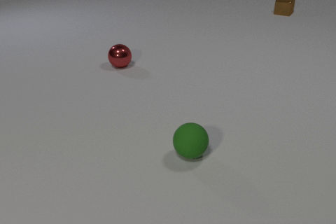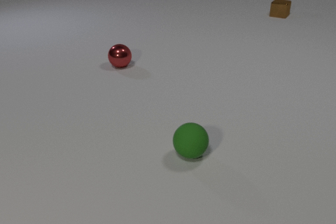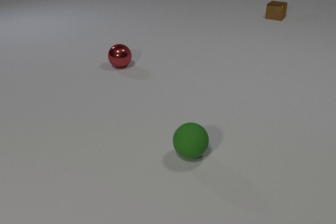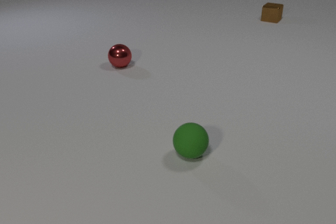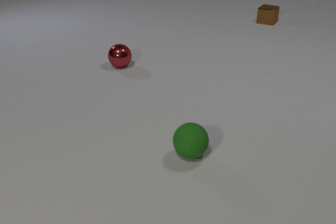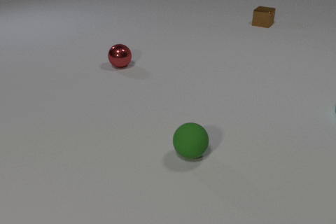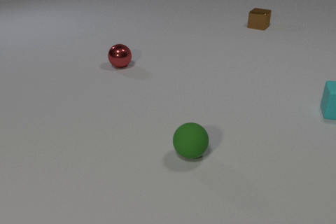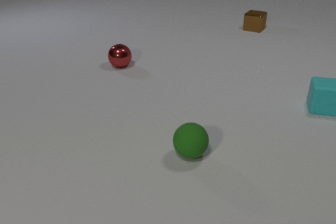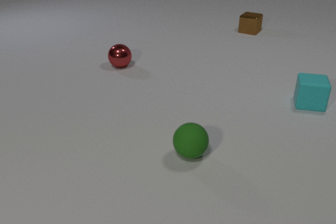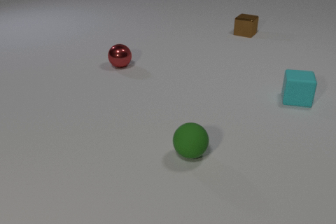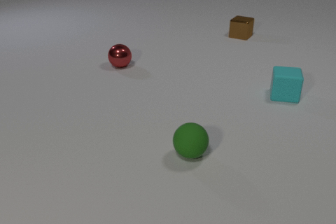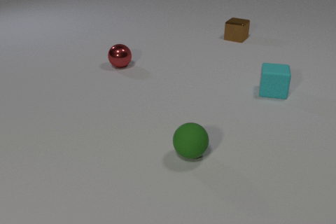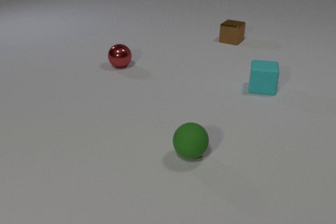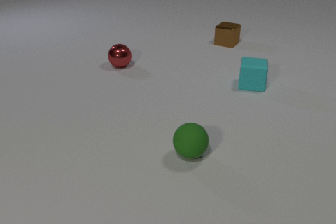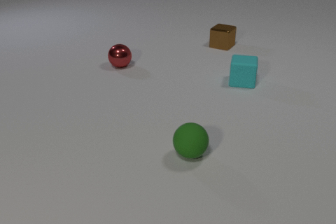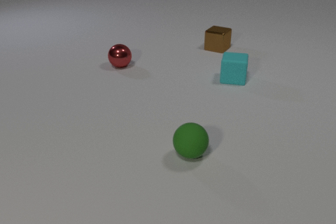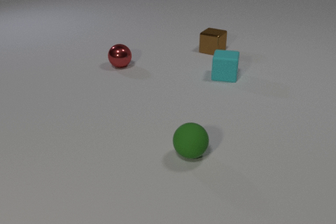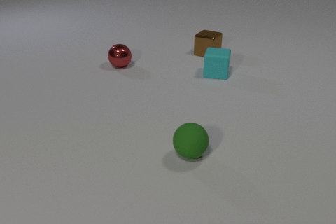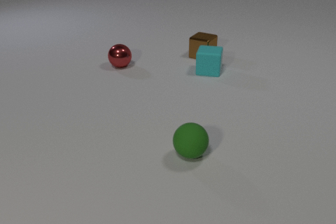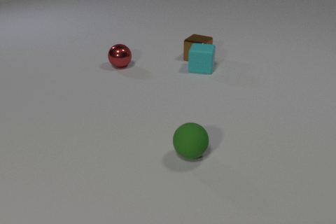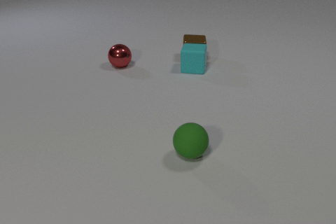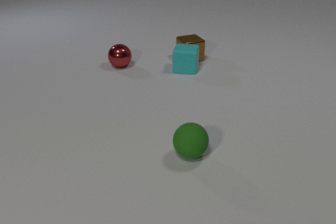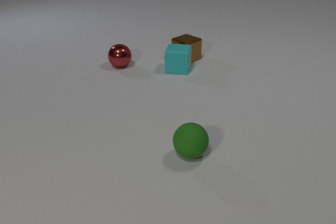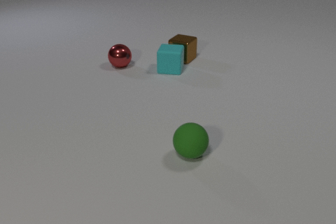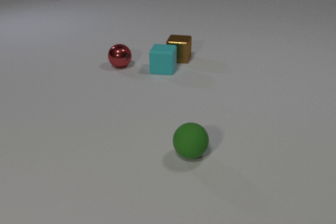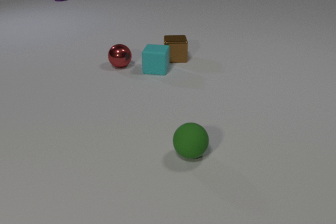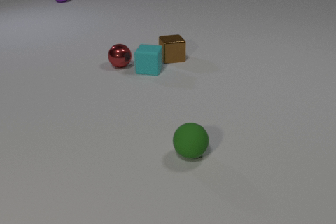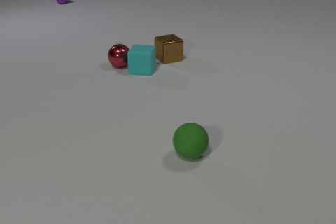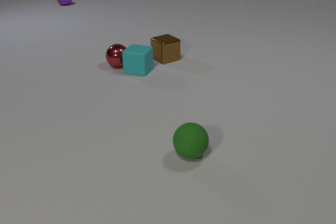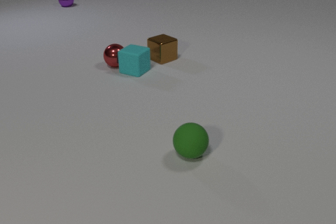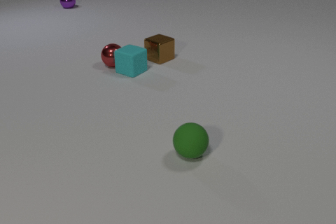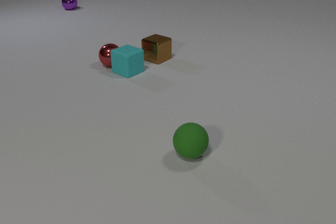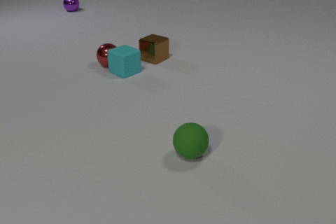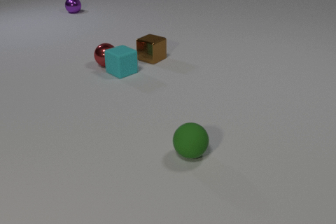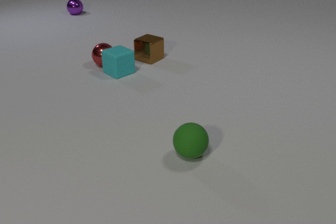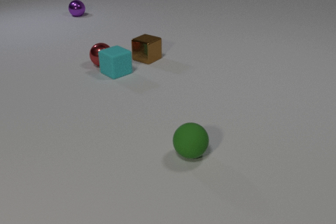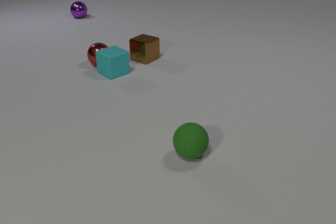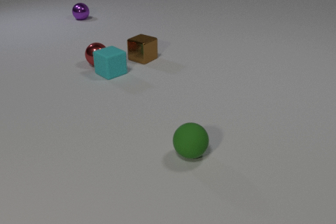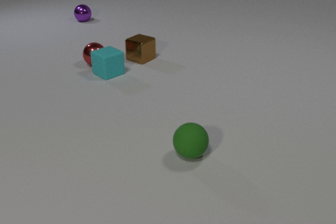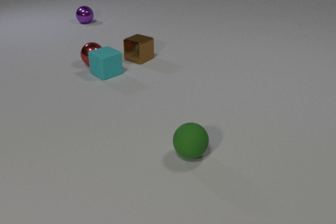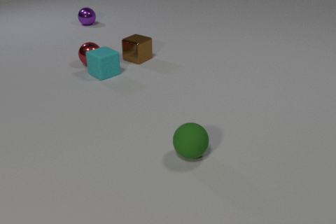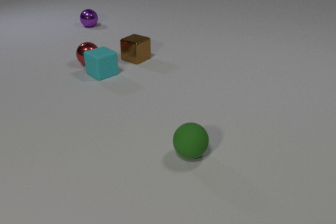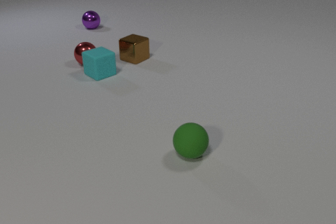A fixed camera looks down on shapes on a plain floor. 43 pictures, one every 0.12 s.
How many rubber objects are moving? 1.
Are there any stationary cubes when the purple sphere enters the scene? no.
How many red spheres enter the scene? 0.
0.00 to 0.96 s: The cyan rubber cube comes in at the right edge, slides to the left. The brown metal cube slides toward the camera and to the left.
0.96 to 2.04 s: The cyan rubber cube slides to the left and away from the camera. The brown metal cube slides toward the camera and to the left.
2.04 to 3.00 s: The cyan rubber cube slides to the left. The brown metal cube slides to the left and toward the camera, spins counterclockwise seen from above by about 120 degrees, its near face sliding to the right. The purple metal sphere comes in at the top edge, rolls toward the camera. The cyan rubber cube and the brown metal cube collide.
3.00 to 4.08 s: The cyan rubber cube slides to the left, spins clockwise seen from above by about 30 degrees, its near face sliding to the left. The brown metal cube slides to the left, spins so that its near face slides to the right, counterclockwise seen from above. The red metal sphere rolls to the left. The purple metal sphere rolls toward the camera. The cyan rubber cube and the red metal sphere collide.
4.08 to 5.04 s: The cyan rubber cube slides to the left. The brown metal cube slides to the left. The red metal sphere rolls to the left. The purple metal sphere rolls toward the camera.
